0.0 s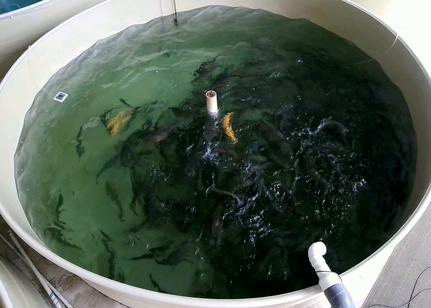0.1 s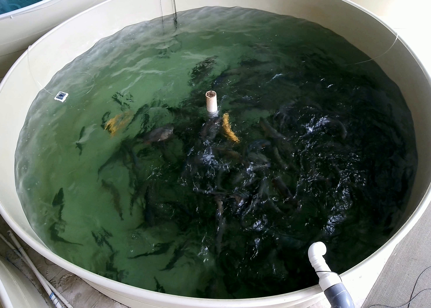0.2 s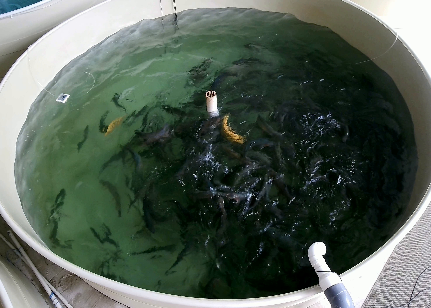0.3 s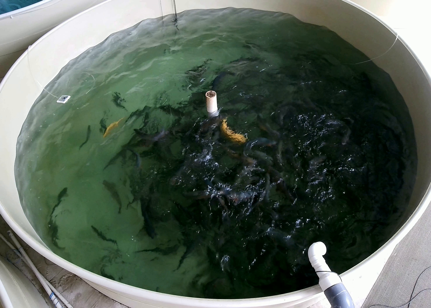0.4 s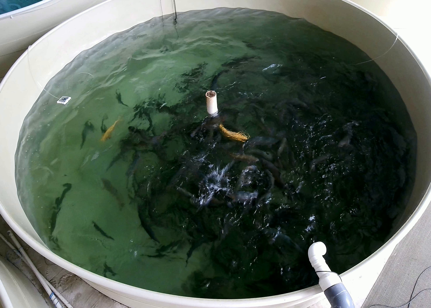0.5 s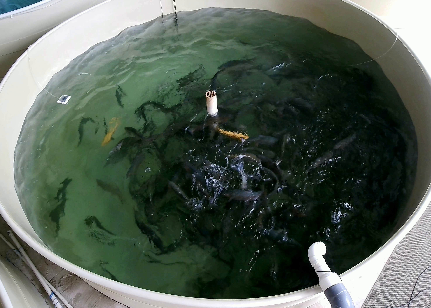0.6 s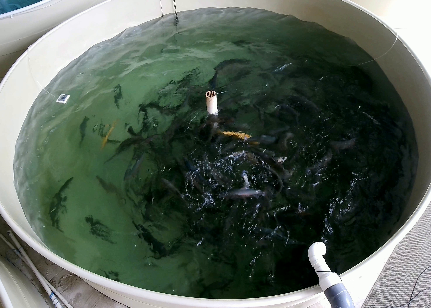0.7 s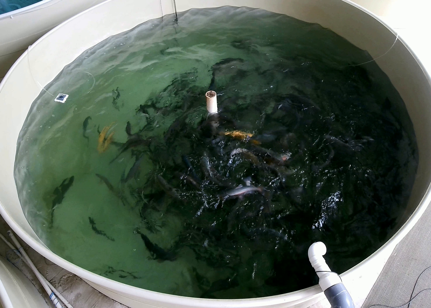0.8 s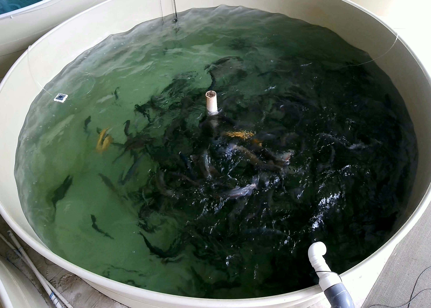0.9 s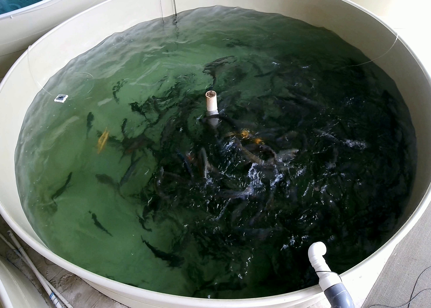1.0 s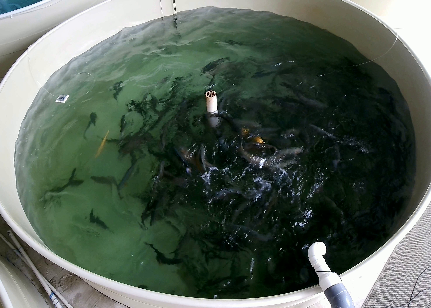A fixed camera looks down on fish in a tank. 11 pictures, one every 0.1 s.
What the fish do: Weak feeding.
